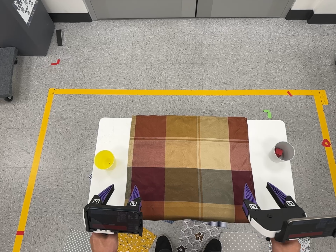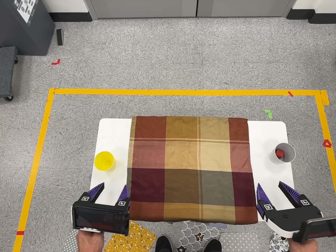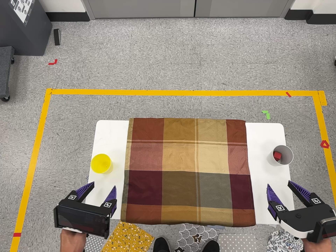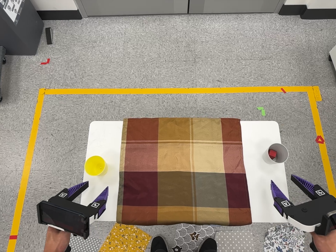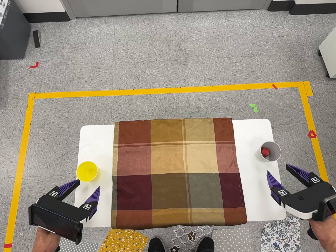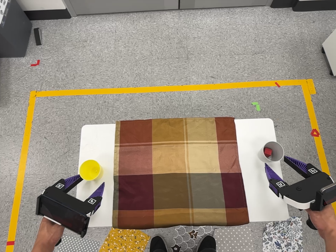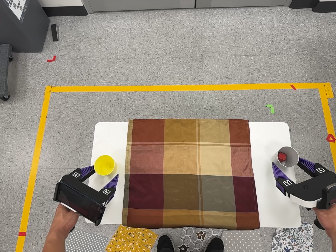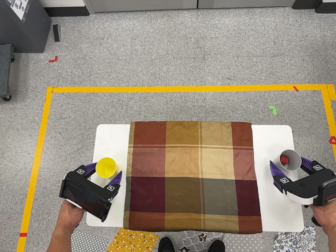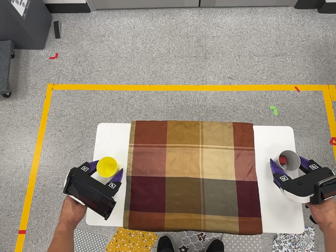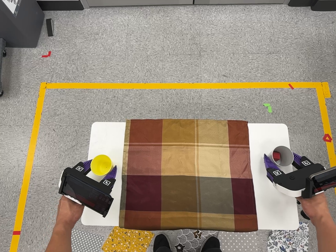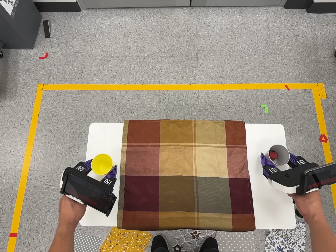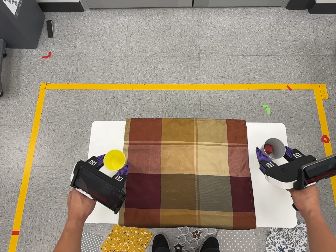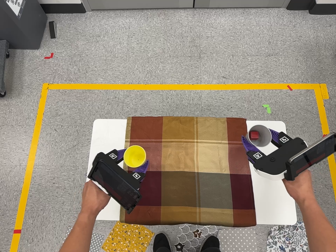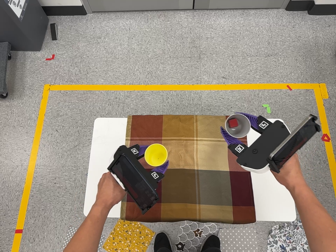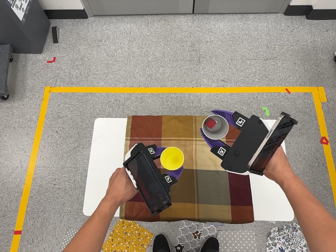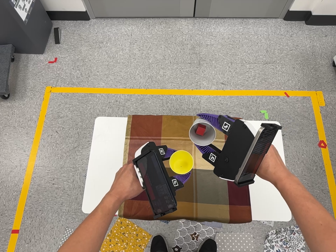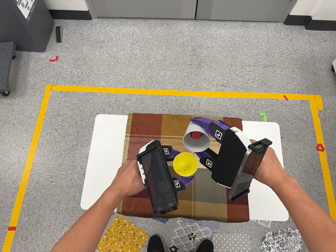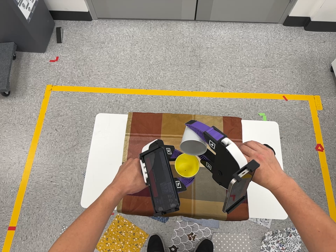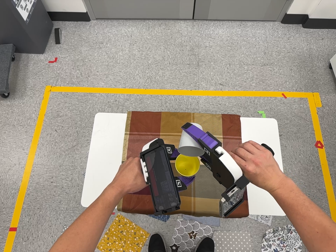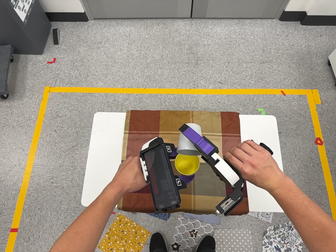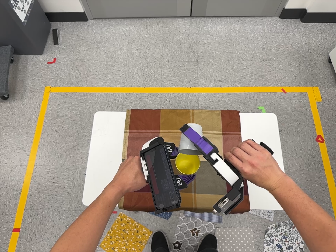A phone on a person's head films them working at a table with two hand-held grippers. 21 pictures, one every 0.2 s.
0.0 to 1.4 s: The camera travels toward the top of its view and forward, about 9 cm, so close, fixed things drift downward.
1.4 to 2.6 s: The camera shifts only a little, or ends up much as it began.
2.6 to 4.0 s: The camera travels toward the bottom of its view and backward, about 9 cm, so close, fixed things drift upward.
The film runs forward here.
